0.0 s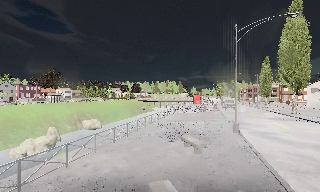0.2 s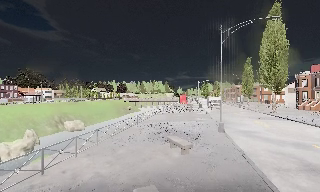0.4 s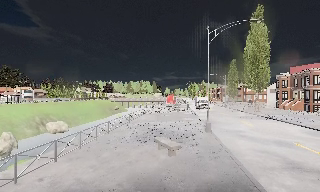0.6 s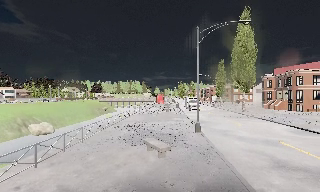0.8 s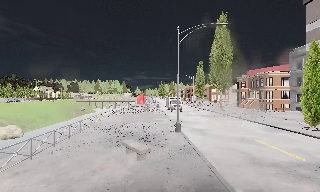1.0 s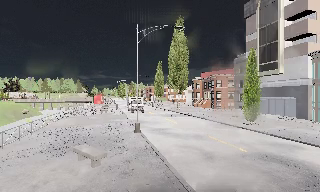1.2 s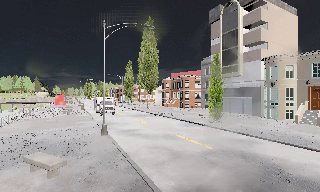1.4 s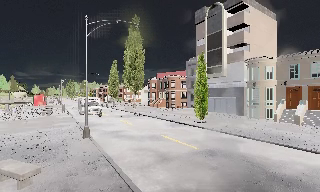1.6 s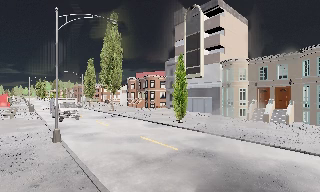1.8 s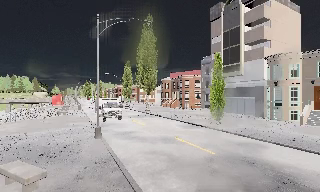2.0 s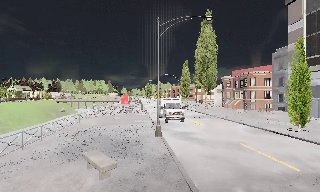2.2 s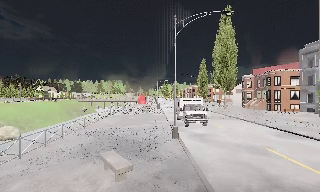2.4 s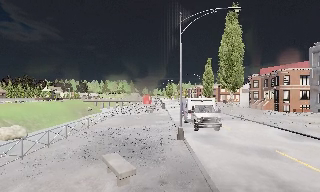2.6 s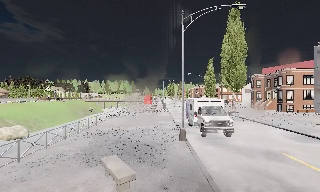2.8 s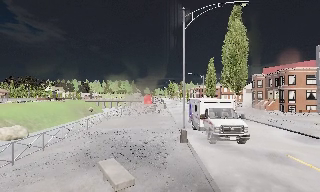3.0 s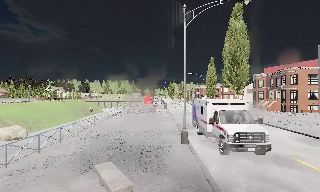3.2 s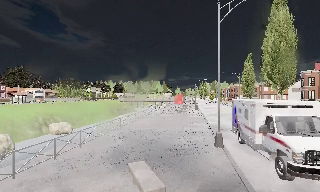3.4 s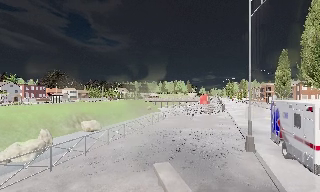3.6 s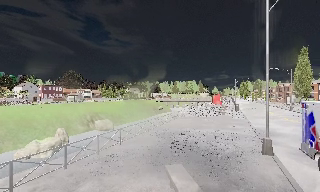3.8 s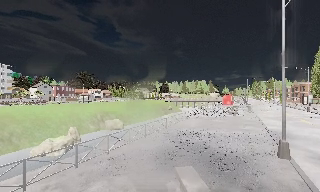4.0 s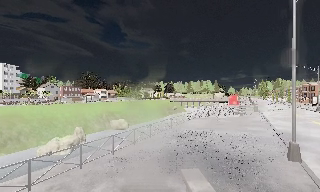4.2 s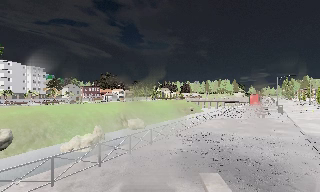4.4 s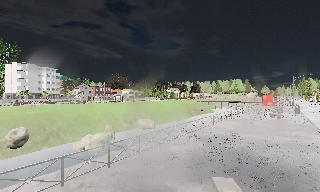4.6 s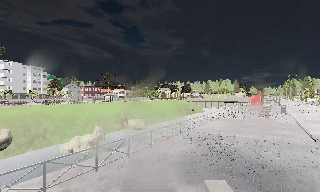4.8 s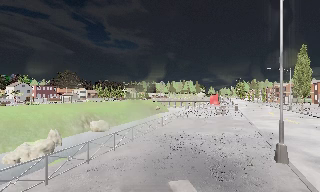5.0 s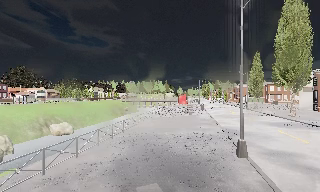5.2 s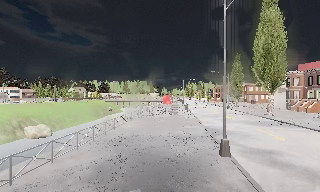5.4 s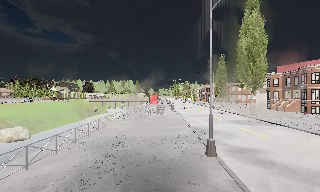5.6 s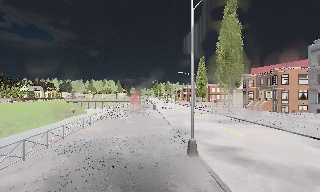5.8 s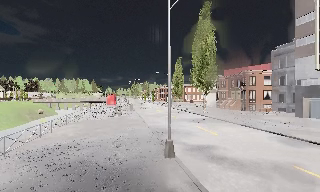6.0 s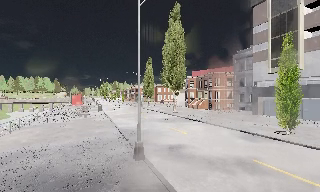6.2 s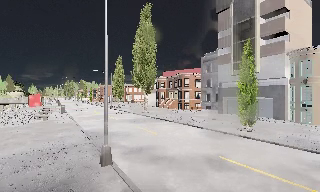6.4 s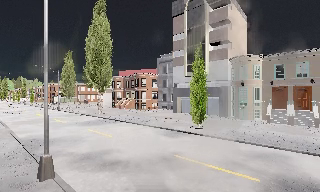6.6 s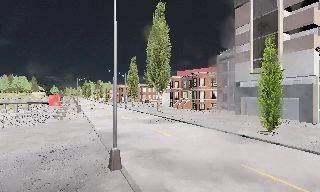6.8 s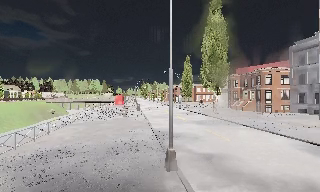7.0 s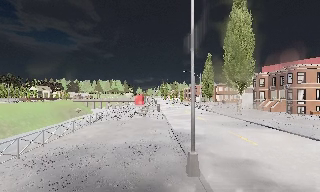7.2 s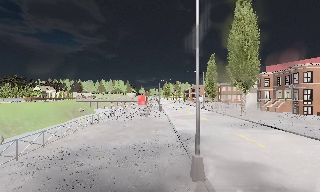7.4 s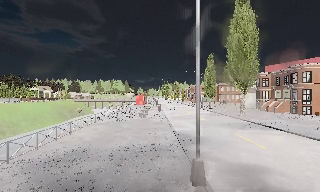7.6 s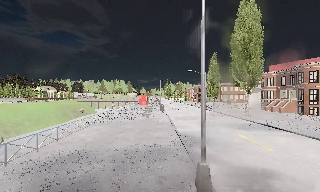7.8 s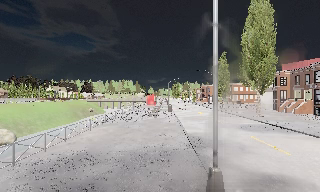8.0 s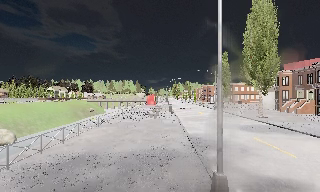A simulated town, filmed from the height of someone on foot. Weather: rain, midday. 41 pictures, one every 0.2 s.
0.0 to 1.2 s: The camera swings to its right by about 45 degrees, and the scene slides to the left. It travels forward, about 1.5 m.
1.2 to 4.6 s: The scene slides to the right, as the camera pans about 65 degrees to its left. It travels forward, about 3.5 m.
4.6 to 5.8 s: The scene slides to the left, as the camera pans about 50 degrees to its right. It travels forward, about 1.5 m.
5.8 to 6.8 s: The camera travels forward, about 1 m, so what stands in front looms larger.
6.8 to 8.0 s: The scene slides to the right, as the camera pans about 10 degrees to its left. It travels forward, about 1.5 m, so what stands in front looms larger.
The film runs forward here.
